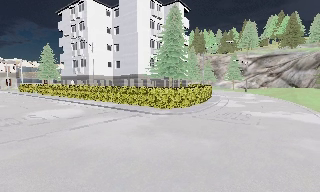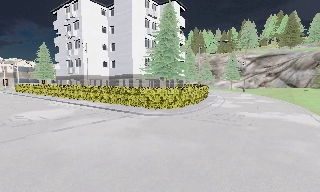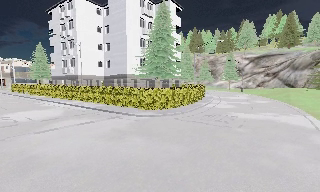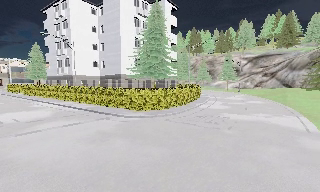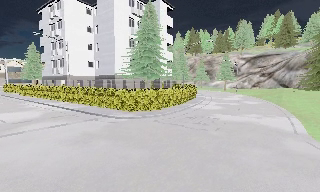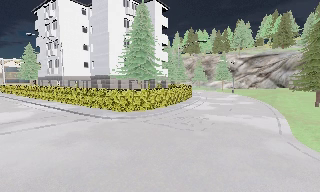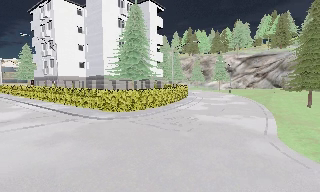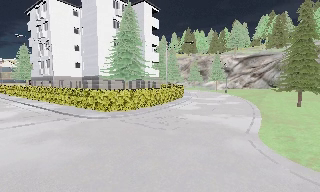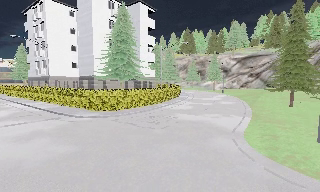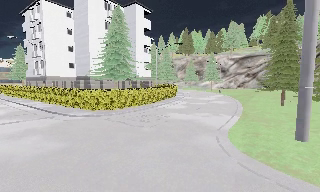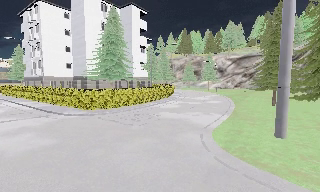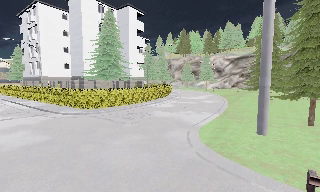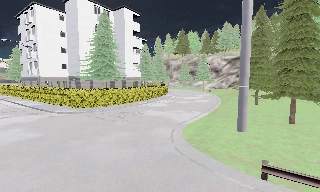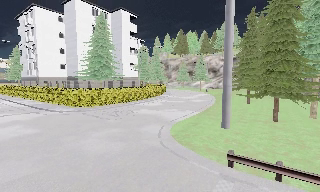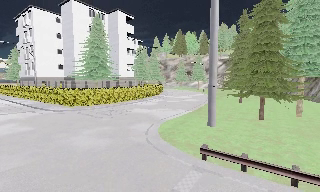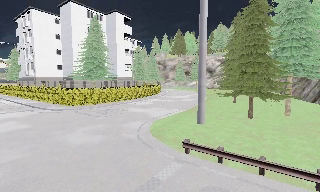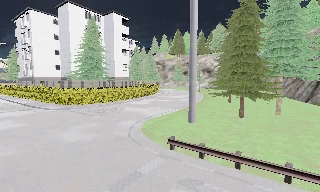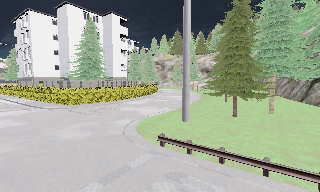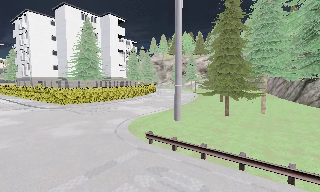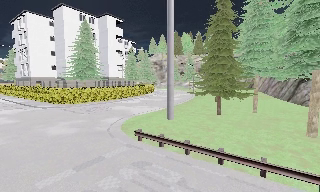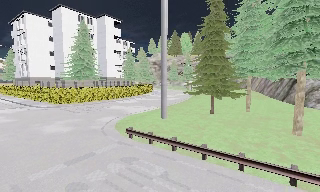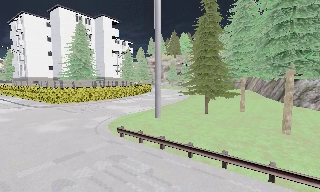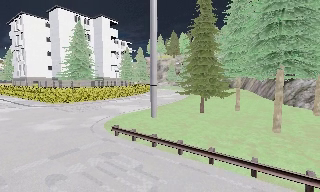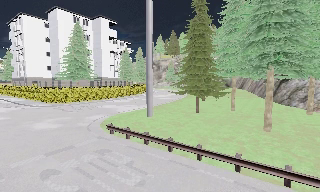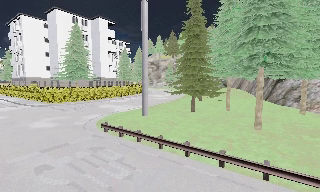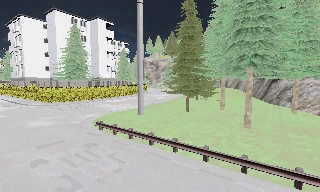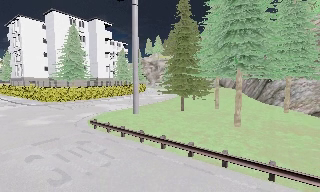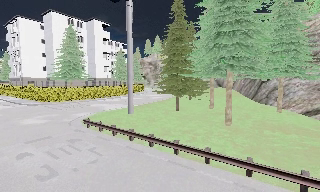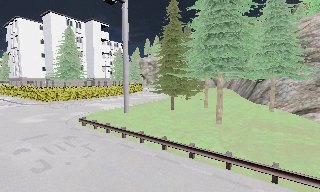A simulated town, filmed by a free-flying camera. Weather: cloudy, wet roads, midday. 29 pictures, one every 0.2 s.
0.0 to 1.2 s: The camera travels to its right, about 4.5 m, so close, fixed things drift to the left.
1.2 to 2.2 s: The camera travels to its right and backward, about 4 m, so close, fixed things drift to the left.
2.2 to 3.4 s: The camera travels to its right and backward, about 4.5 m, so close, fixed things drift to the left. It loses speed.
3.4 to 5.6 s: The camera travels to its right and backward, about 6 m, so close, fixed things drift to the left.
The film runs forward here.
